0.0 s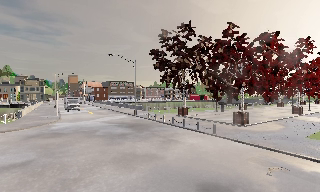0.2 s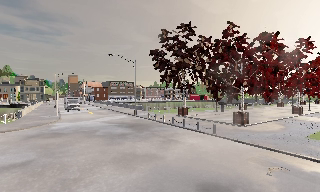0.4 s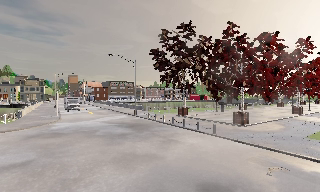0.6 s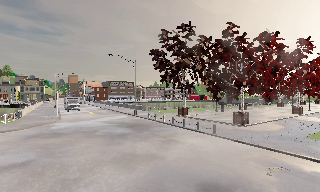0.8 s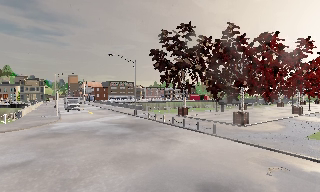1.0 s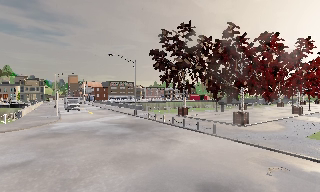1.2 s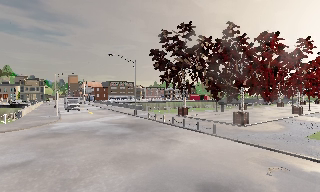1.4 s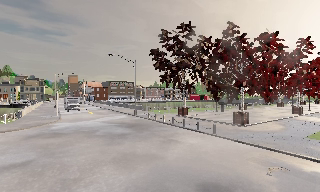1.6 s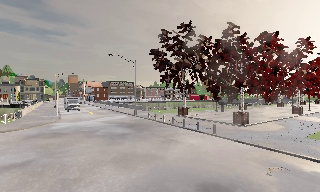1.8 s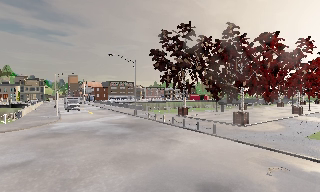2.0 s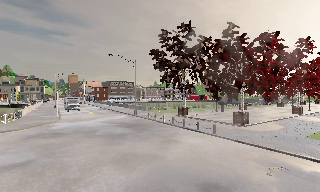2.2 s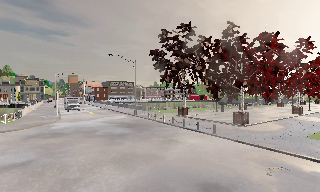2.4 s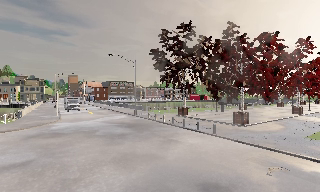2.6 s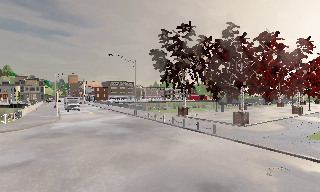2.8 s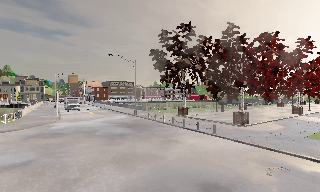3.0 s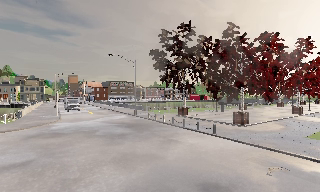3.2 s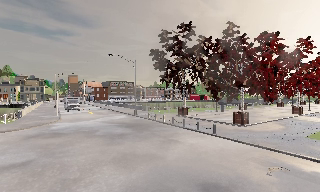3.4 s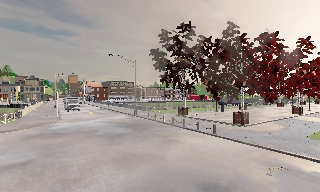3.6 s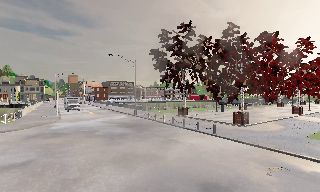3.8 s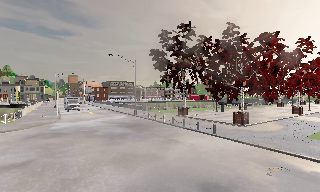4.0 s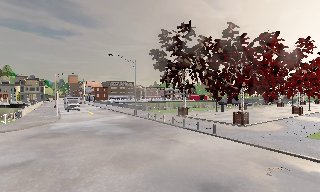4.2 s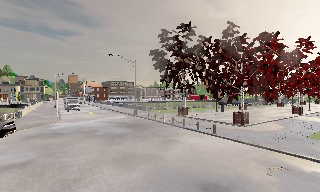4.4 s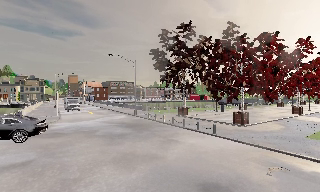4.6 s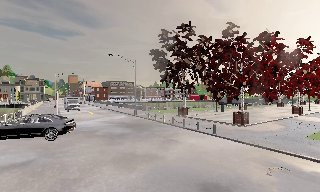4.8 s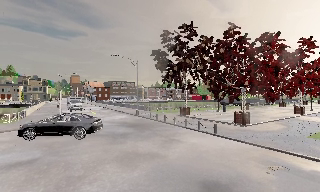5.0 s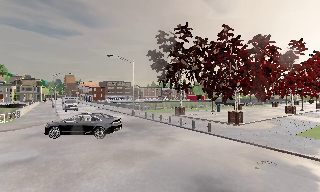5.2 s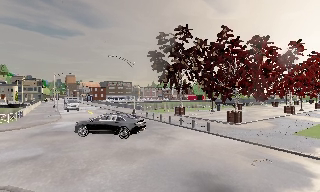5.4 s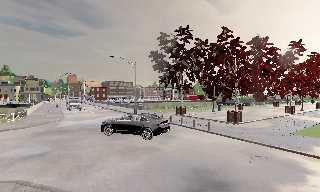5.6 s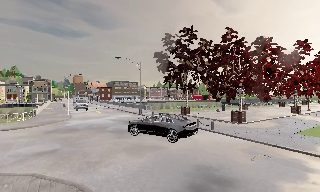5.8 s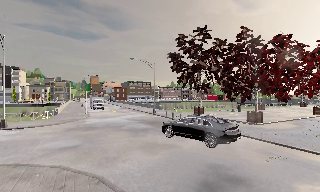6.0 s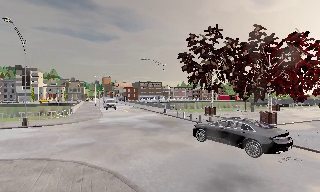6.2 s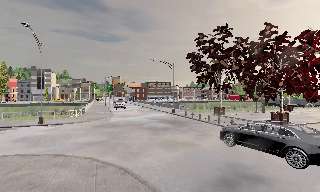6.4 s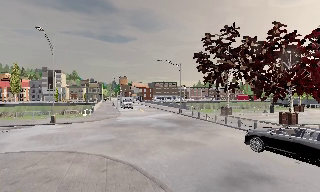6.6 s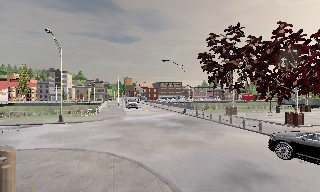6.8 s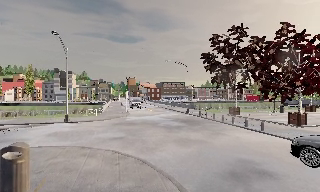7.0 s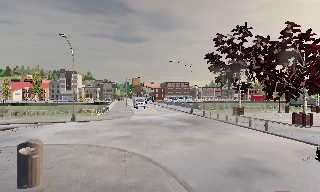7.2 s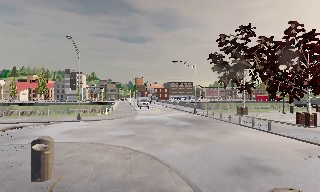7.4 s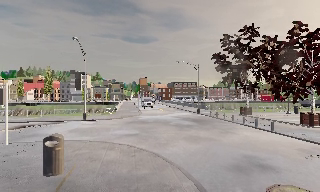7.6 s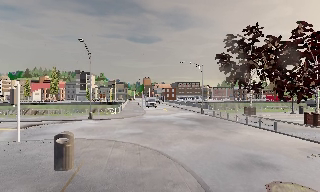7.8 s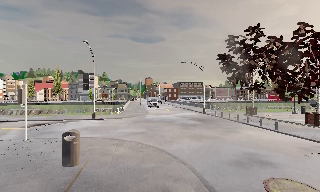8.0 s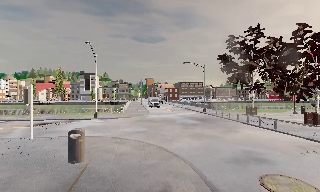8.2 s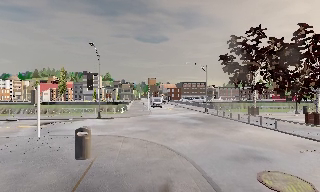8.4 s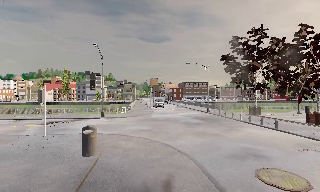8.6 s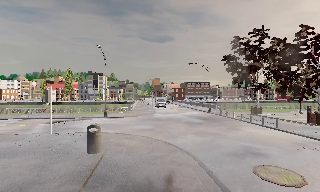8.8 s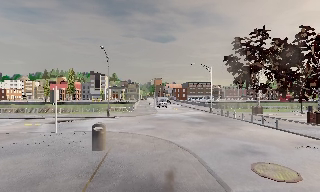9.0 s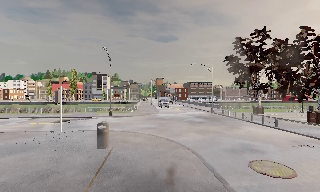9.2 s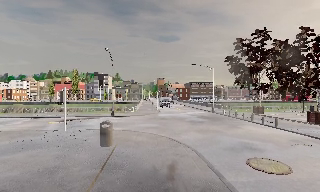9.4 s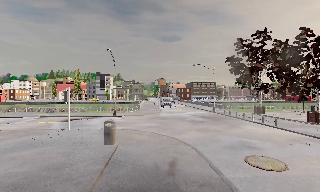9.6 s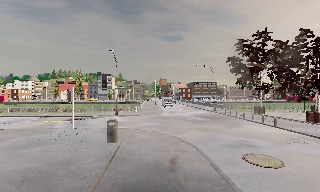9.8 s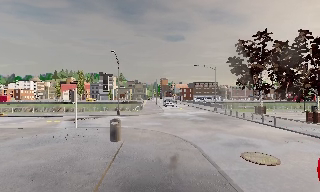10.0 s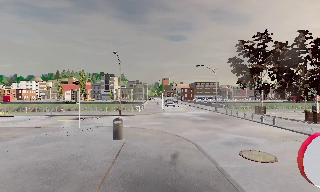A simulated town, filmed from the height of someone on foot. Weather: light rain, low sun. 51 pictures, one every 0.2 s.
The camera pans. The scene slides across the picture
to the right.
The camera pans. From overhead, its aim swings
counterclockwise.
0.0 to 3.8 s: The camera keeps its place and its aim.
3.8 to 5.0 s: The camera shifts only a little, or ends up much as it began.
5.0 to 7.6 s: The camera pans to its left, which is counterclockwise from overhead, by about 25 degrees. It travels backward, about 3 m, so what stands in front gets smaller.
7.6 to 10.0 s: The camera travels backward, about 3.5 m, so what stands in front gets smaller.
The film runs backward here.
